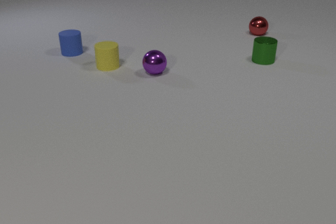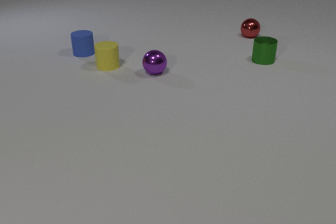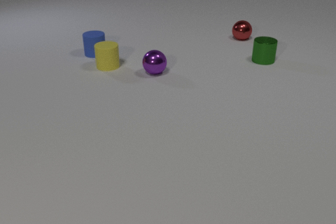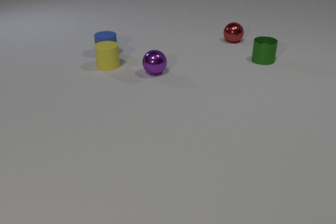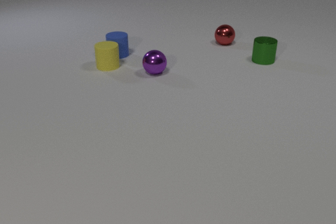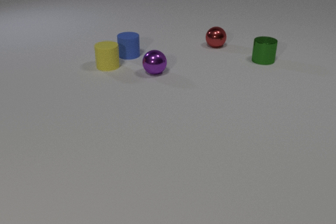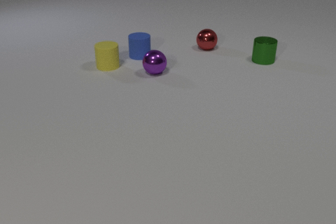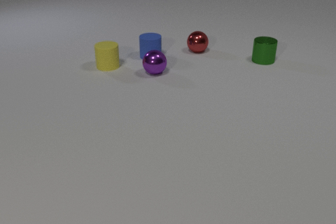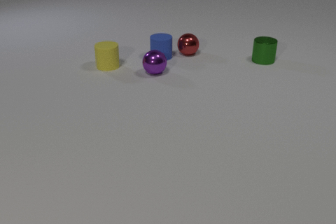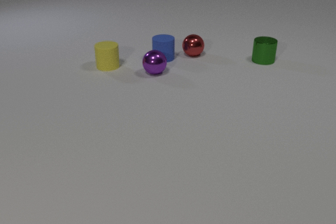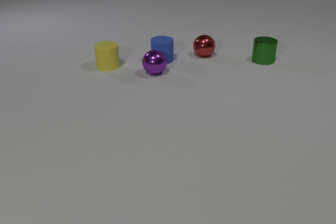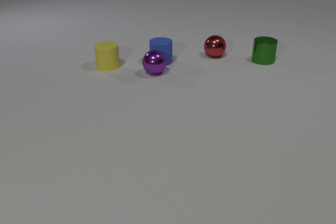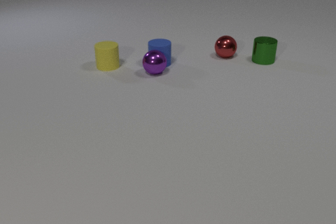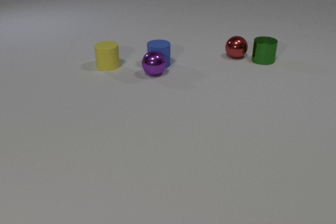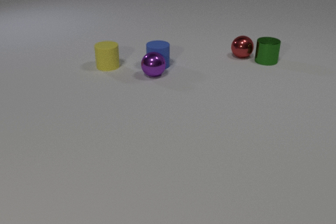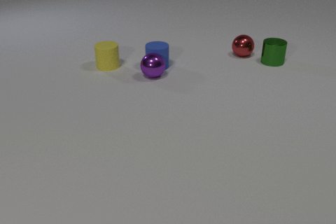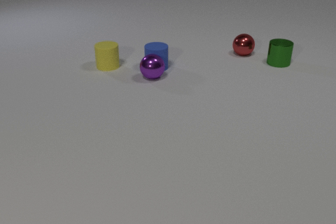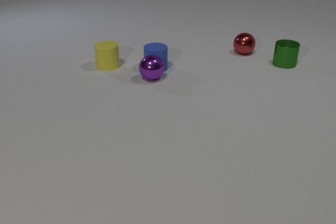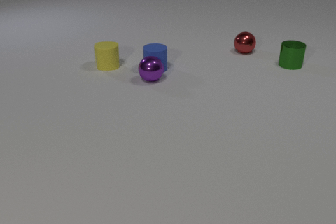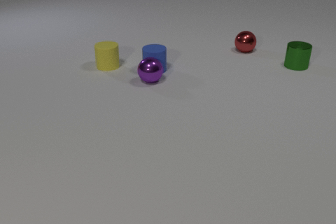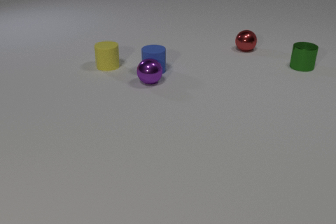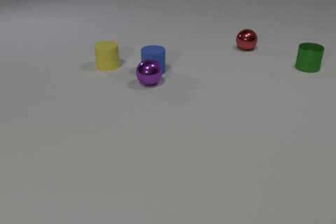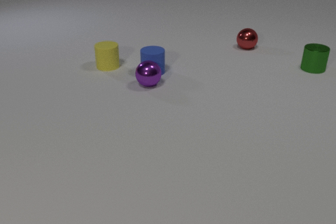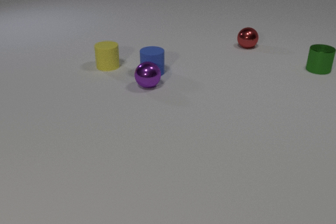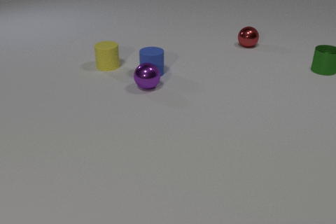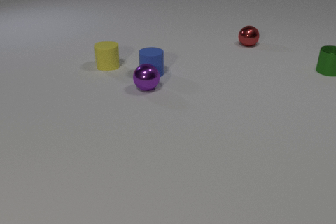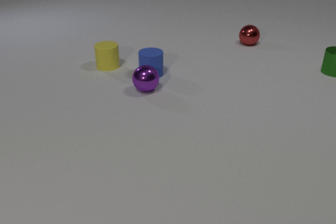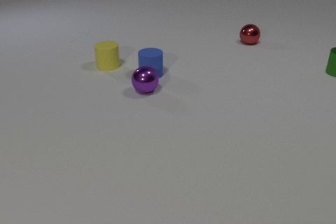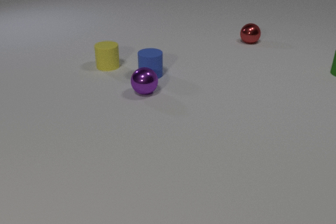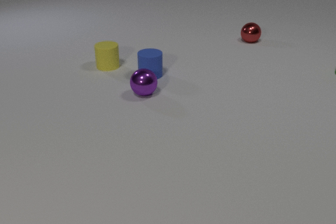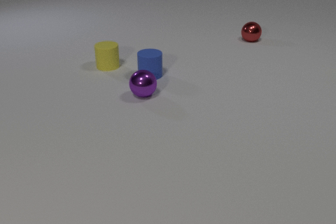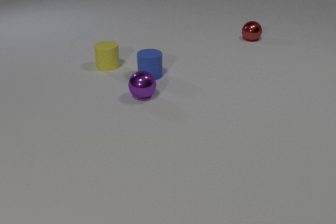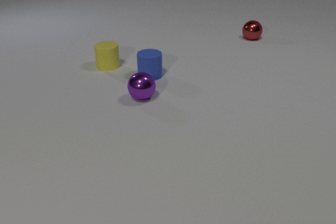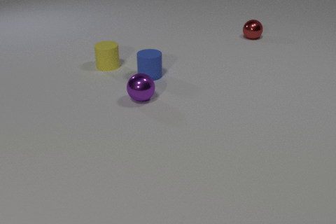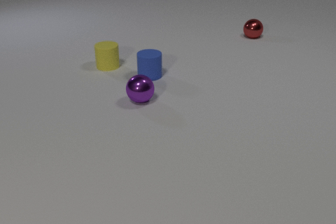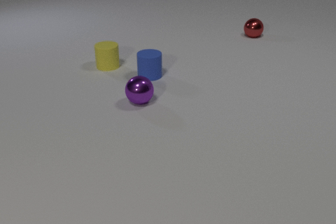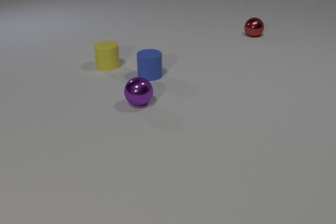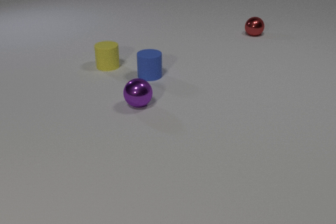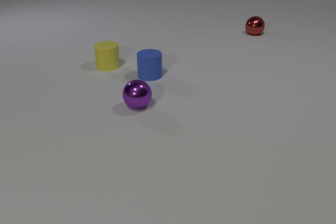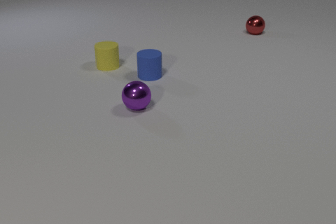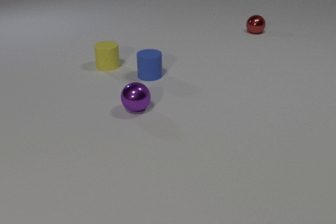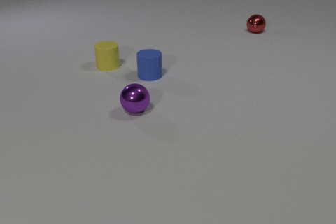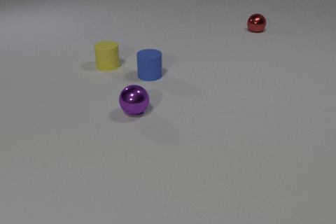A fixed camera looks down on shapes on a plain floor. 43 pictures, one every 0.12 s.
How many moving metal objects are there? 3.
What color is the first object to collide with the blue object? red.
What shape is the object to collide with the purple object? cylinder.
0.00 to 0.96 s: The red metal sphere rolls to the left and toward the camera. The blue rubber cylinder slides to the right.
0.96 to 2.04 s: The red metal sphere rolls to the right. The blue rubber cylinder slides toward the camera. The green metal cylinder slides to the right. The purple metal sphere rolls toward the camera. The red metal sphere and the blue rubber cylinder collide. The blue rubber cylinder and the purple metal sphere collide. The red metal sphere and the green metal cylinder collide.
2.04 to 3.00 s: The red metal sphere rolls away from the camera. The blue rubber cylinder slides toward the camera. The green metal cylinder slides to the right. The purple metal sphere rolls toward the camera.
3.00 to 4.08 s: The red metal sphere rolls away from the camera. The blue rubber cylinder slides toward the camera. The green metal cylinder slides to the right, leaves at the right edge. The purple metal sphere rolls toward the camera.
4.08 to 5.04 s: The red metal sphere rolls away from the camera. The purple metal sphere rolls toward the camera.
